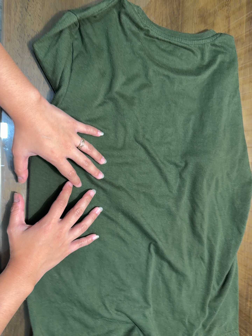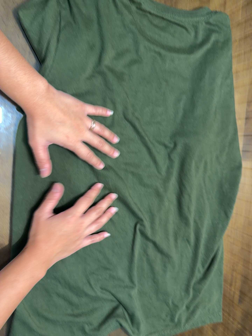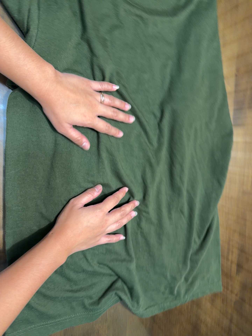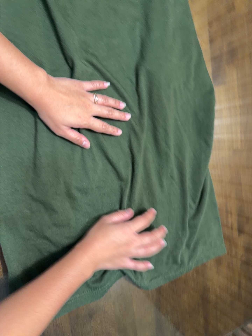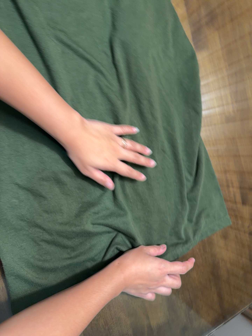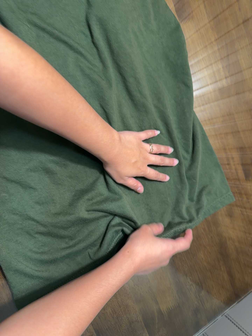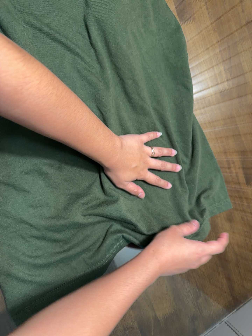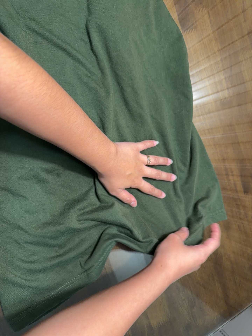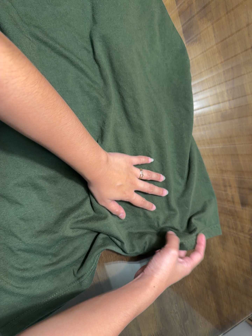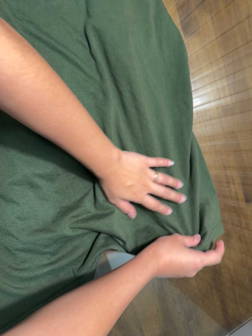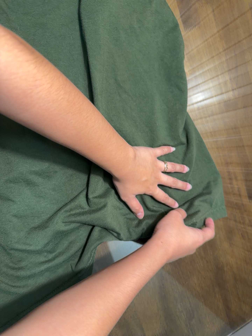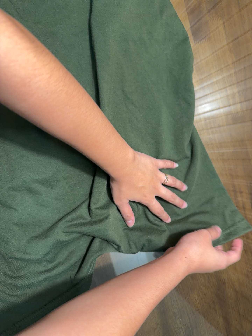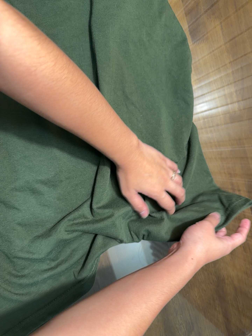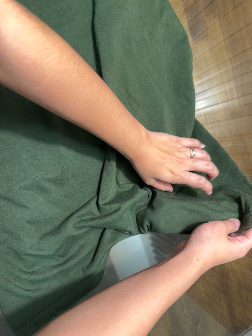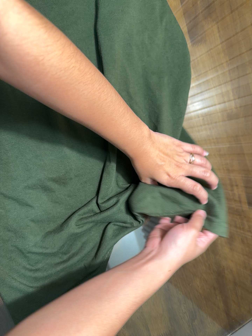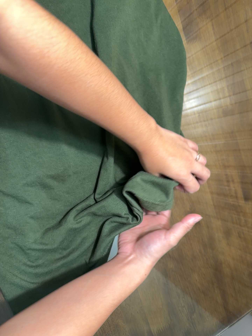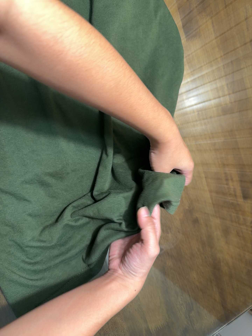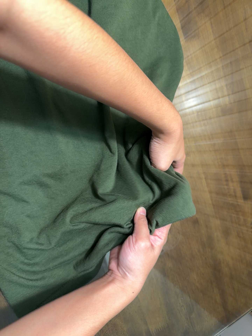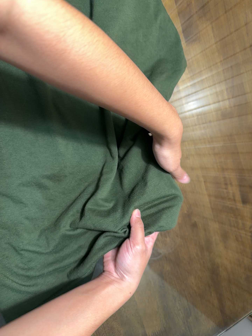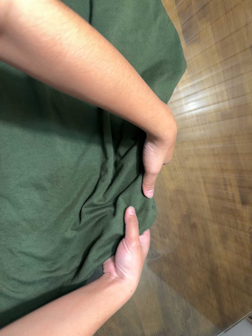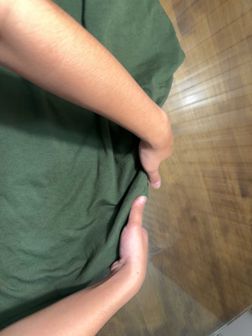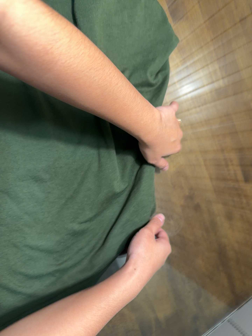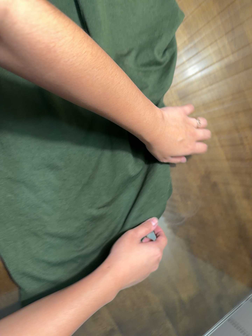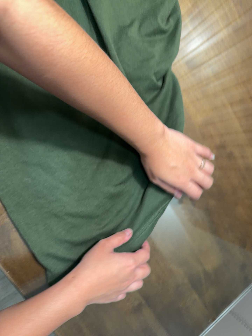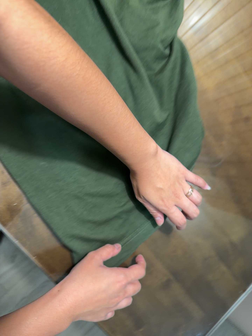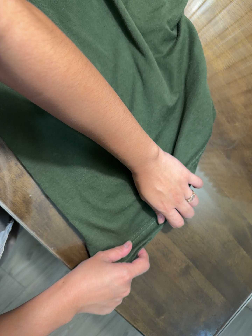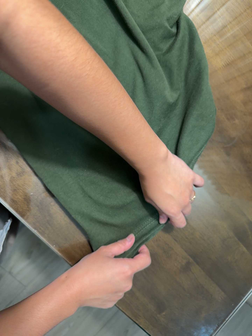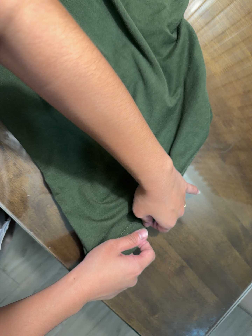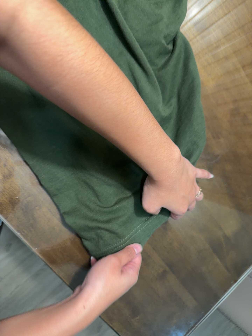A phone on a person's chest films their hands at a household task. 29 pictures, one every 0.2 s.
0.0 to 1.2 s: The camera travels toward the bottom of its view, to its right and forward, about 22 cm, so close, fixed things drift upward. It rolls about its line of sight by about 20 degrees, and the scene rotates counterclockwise.
1.2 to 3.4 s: The camera shifts only a little, or ends up much as it began.
3.4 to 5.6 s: The camera travels toward the bottom of its view, about 7 cm, so close, fixed things drift upward. Its aim tips toward the bottom of its view by about 10 degrees, and the scene shifts upward. It rolls about its line of sight by about 20 degrees, and the scene rotates counterclockwise.
The film runs backward here.
